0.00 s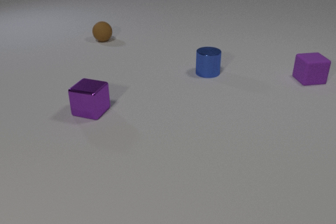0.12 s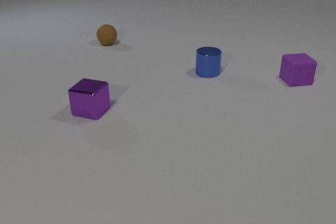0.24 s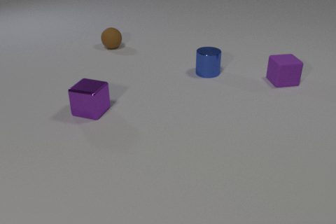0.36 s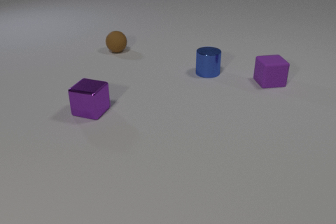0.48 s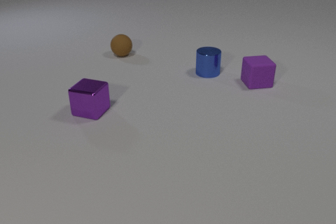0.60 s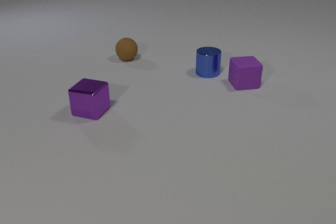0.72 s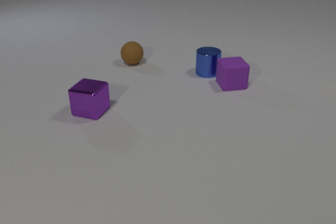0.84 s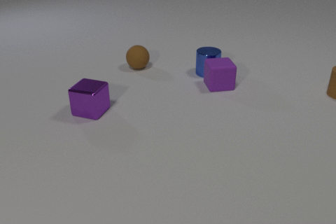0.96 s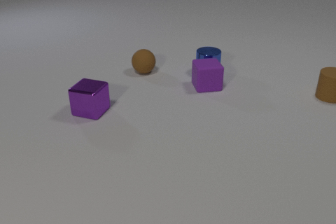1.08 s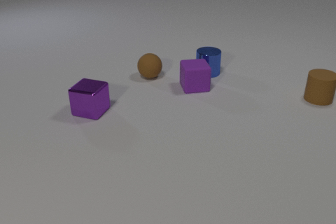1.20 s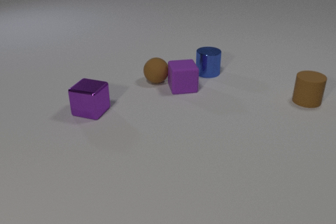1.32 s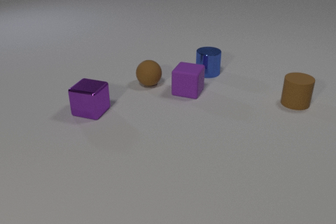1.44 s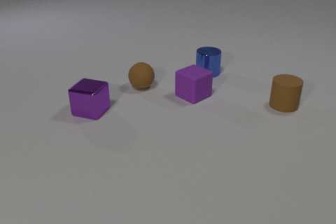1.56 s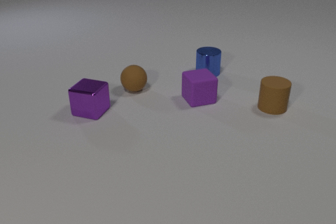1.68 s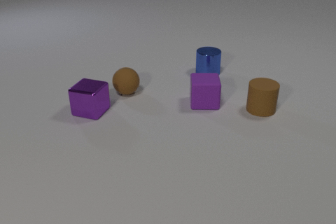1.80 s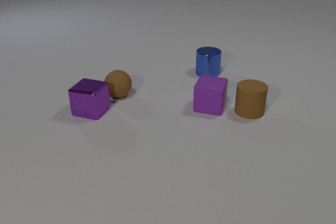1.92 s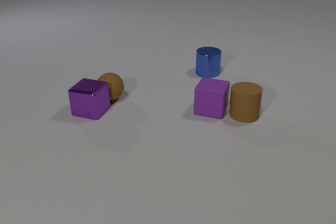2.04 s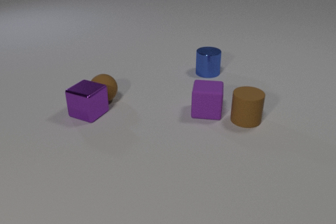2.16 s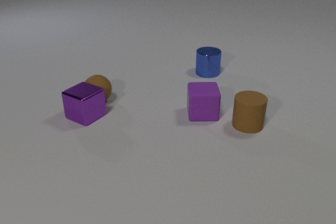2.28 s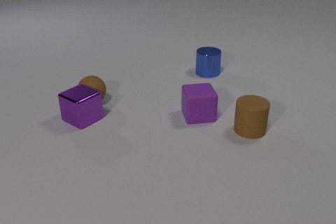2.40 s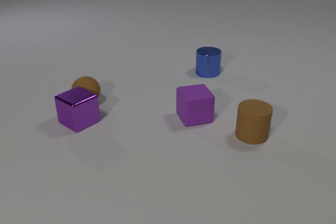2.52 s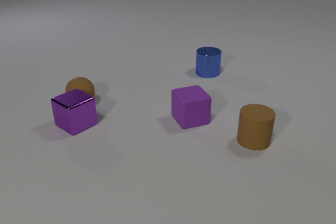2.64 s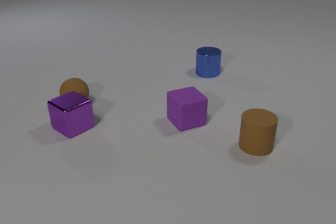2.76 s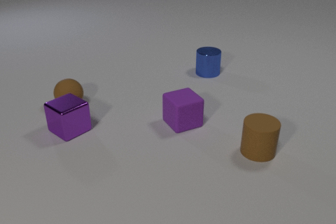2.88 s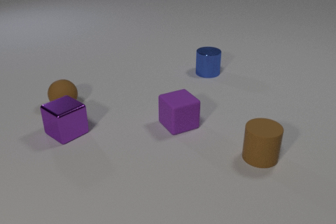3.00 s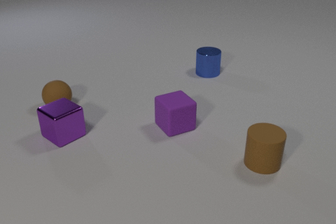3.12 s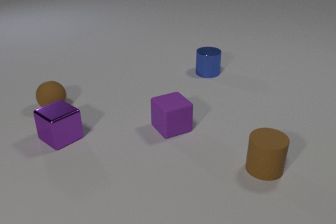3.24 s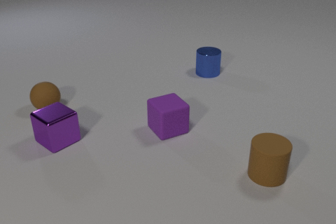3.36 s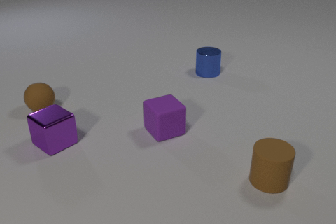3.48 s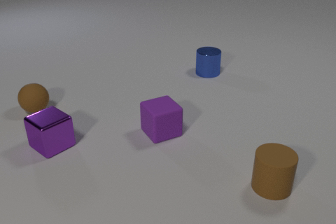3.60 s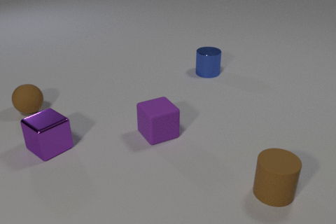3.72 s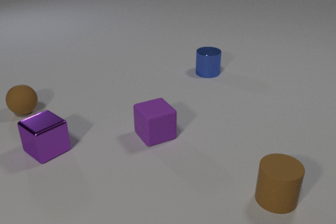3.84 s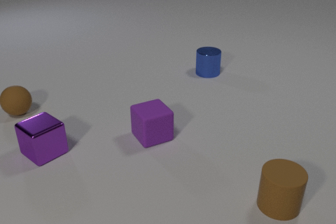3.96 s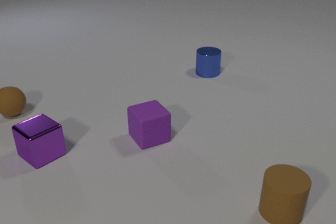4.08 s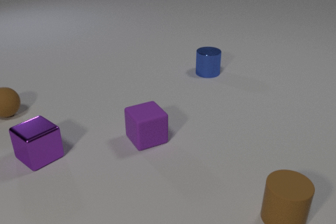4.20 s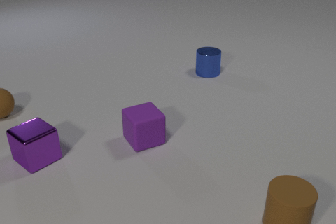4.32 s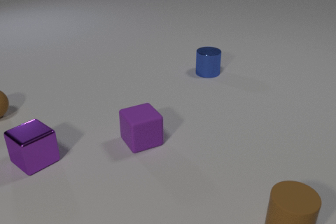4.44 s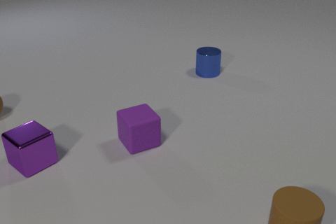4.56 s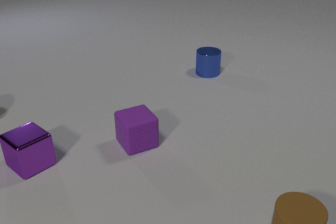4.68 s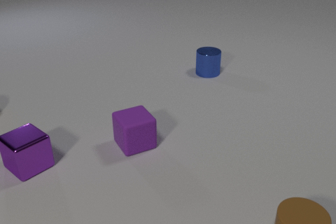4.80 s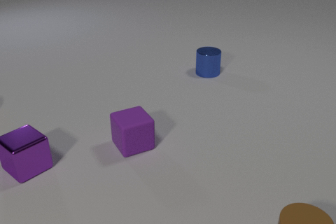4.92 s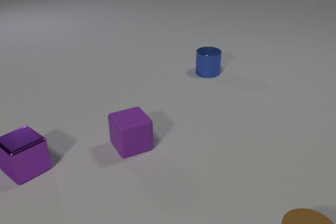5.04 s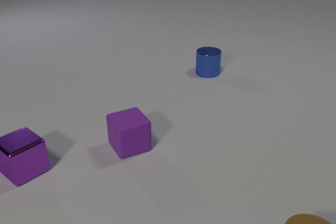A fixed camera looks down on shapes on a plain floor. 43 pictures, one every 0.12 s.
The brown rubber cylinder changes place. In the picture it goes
toward the camera.
0.00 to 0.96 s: The brown rubber sphere rolls toward the camera and to the right. The purple rubber cube slides to the left. The brown rubber cylinder comes in at the right edge, slides to the left and toward the camera.
0.96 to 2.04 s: The brown rubber sphere rolls toward the camera and to the left. The purple rubber cube slides toward the camera, spins so that its near face slides to the left, clockwise seen from above. The brown rubber cylinder slides to the left and toward the camera. The brown rubber sphere and the purple rubber cube collide. The purple rubber cube and the brown rubber cylinder collide. The brown rubber sphere and the purple metal cube collide.
2.04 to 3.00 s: The brown rubber sphere rolls to the left. The purple rubber cube slides to the left and toward the camera, spins so that its near face slides to the right, counterclockwise seen from above. The brown rubber cylinder slides toward the camera. The purple metal cube slides toward the camera and to the left.
3.00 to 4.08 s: The brown rubber sphere rolls to the left. The purple rubber cube slides to the left and toward the camera. The brown rubber cylinder slides toward the camera. The purple metal cube slides toward the camera and to the left.
4.08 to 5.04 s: The brown rubber sphere rolls to the left, leaves at the left edge. The purple rubber cube slides to the left and toward the camera. The brown rubber cylinder slides toward the camera. The purple metal cube slides toward the camera and to the left.
What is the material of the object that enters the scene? rubber.
What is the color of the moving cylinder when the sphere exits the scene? brown.
How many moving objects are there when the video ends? 3.
